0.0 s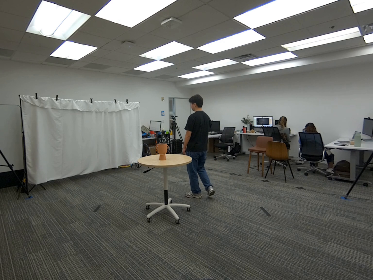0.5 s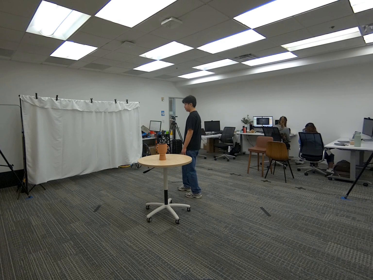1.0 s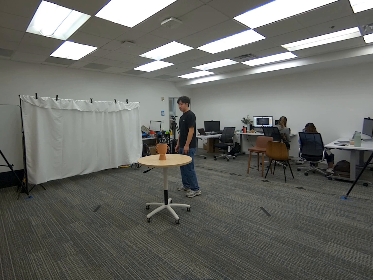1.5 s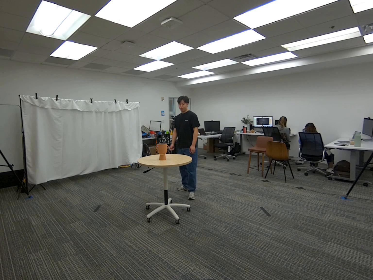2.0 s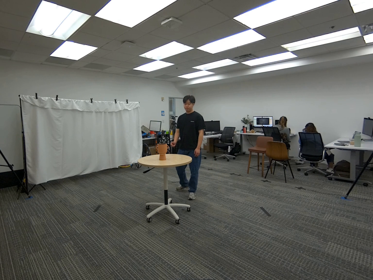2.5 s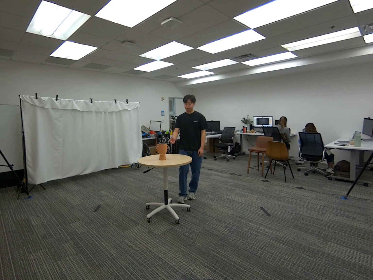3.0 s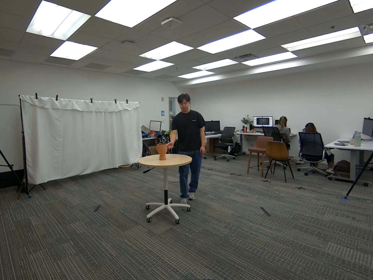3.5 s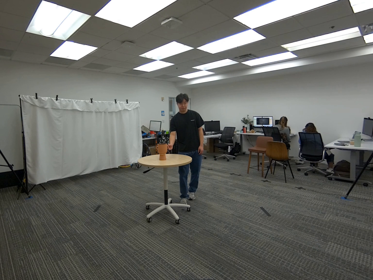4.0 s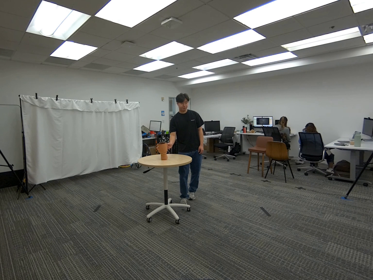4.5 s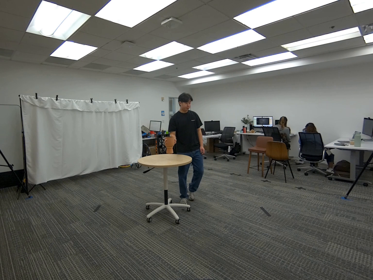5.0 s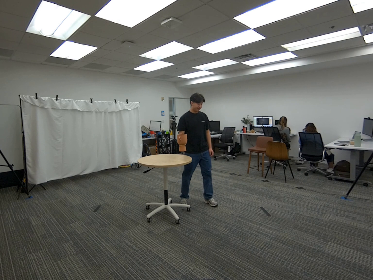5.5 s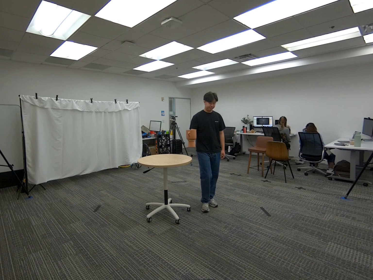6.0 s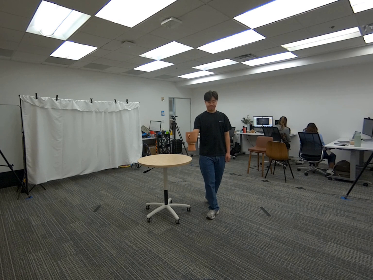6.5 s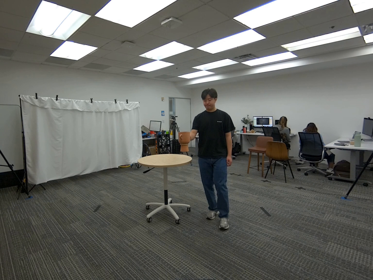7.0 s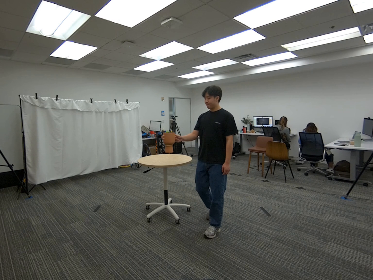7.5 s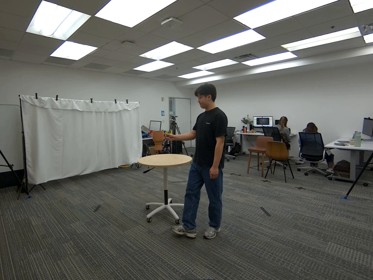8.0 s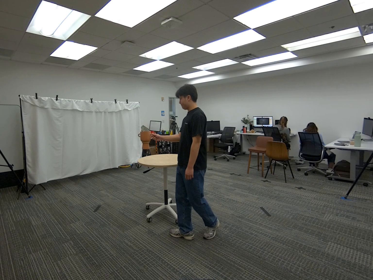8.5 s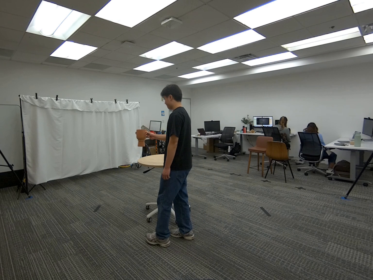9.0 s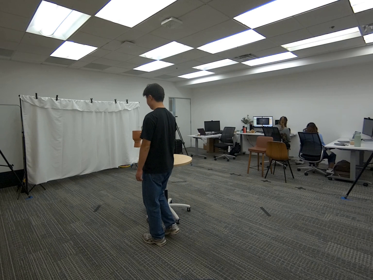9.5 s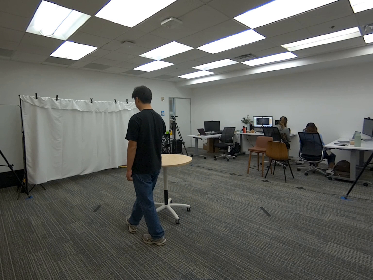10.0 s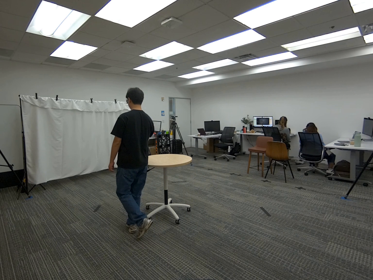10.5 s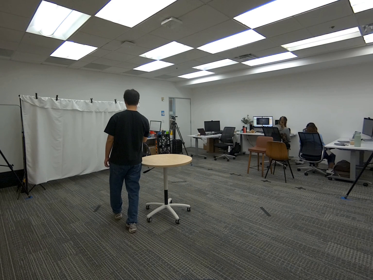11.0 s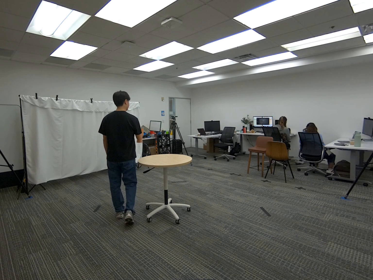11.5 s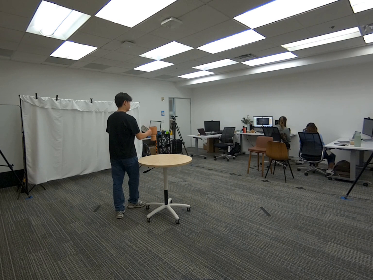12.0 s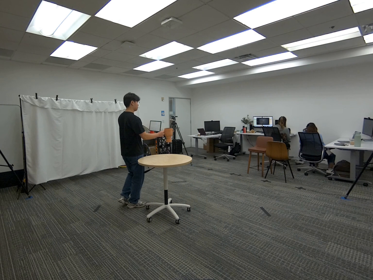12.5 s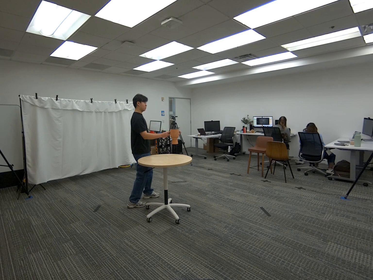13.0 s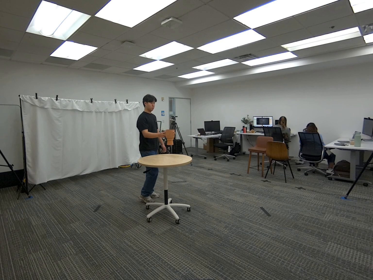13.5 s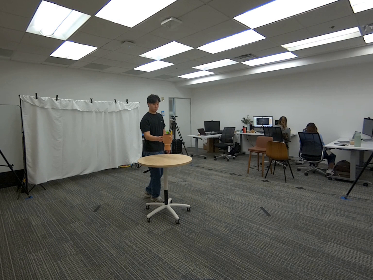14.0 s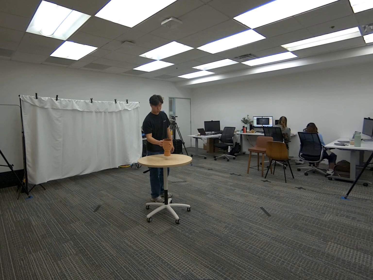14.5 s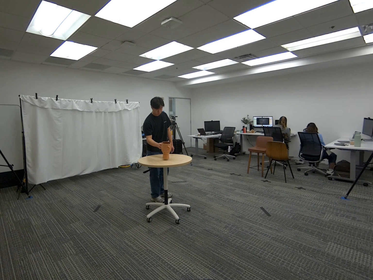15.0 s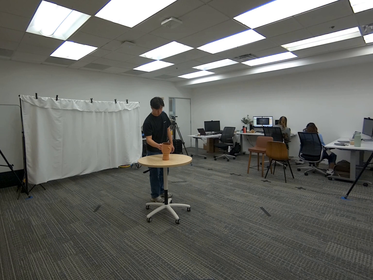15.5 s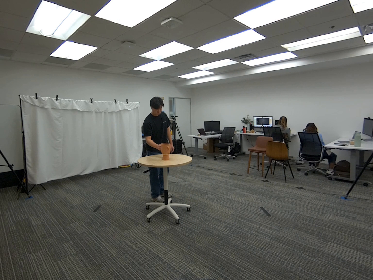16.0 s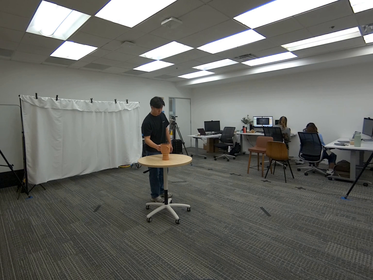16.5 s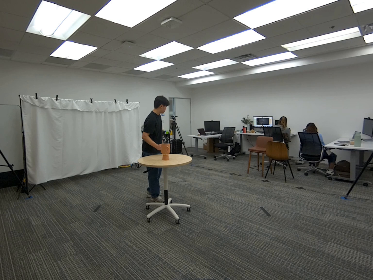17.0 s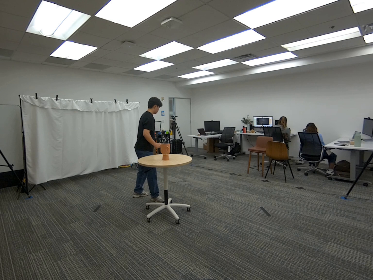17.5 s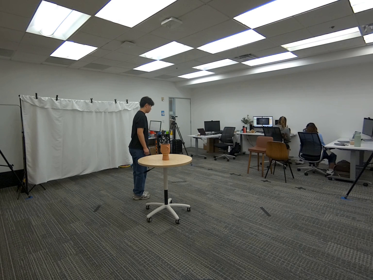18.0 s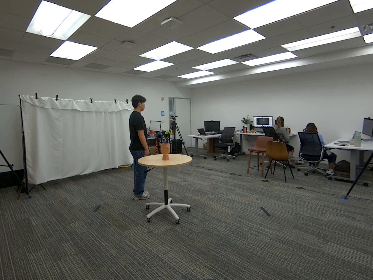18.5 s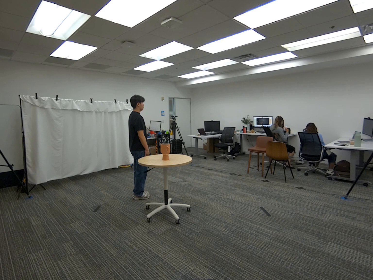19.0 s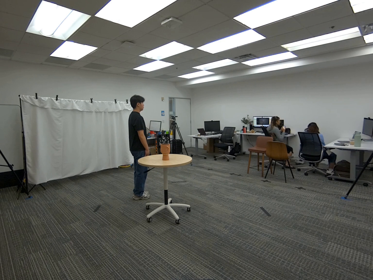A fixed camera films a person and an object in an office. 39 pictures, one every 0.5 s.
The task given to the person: Walk over to the ceramic vase on the round table and pick up the ceramic vase using your right hand from one of the handles and walk within the bounding area holding the ceramic vase infront of you. Place on the round table when complete.
